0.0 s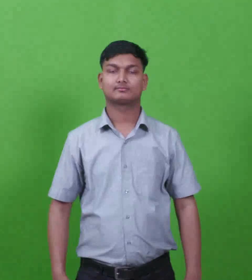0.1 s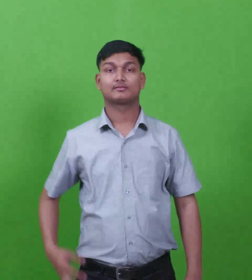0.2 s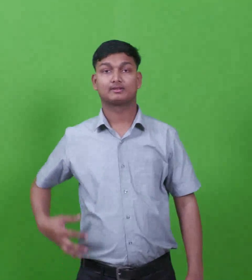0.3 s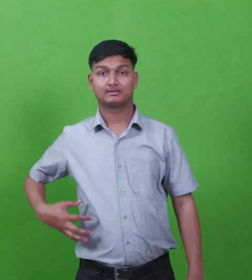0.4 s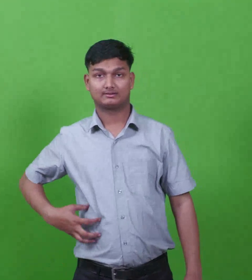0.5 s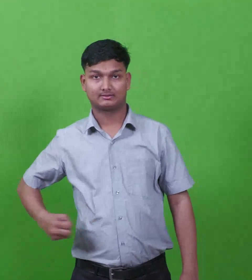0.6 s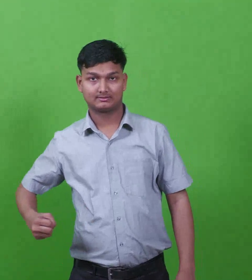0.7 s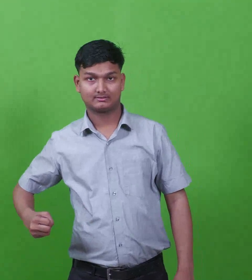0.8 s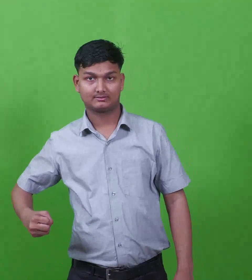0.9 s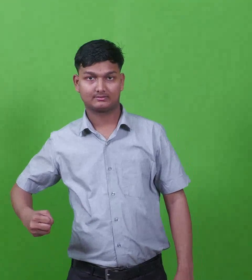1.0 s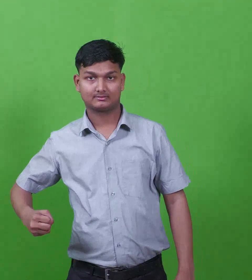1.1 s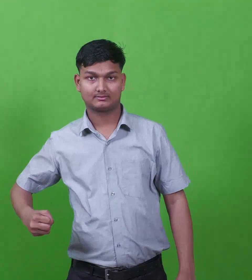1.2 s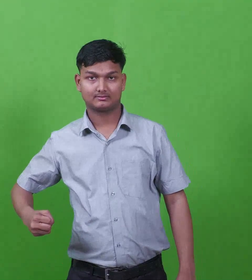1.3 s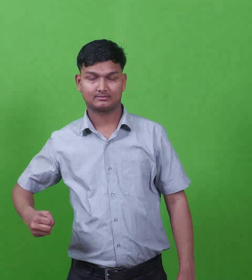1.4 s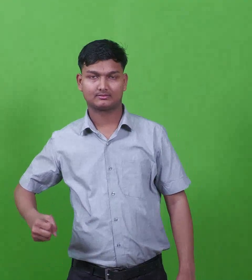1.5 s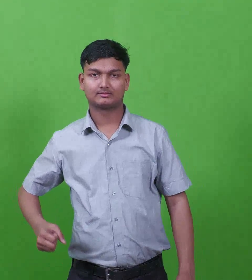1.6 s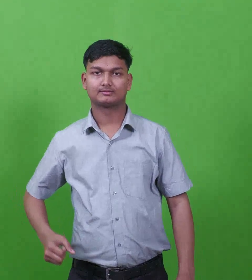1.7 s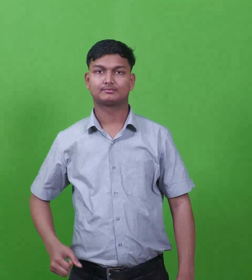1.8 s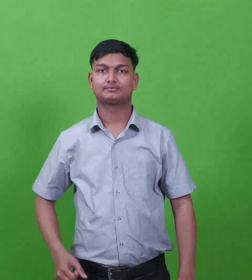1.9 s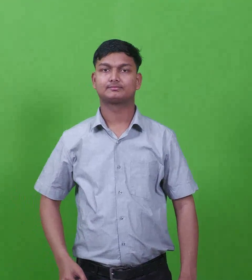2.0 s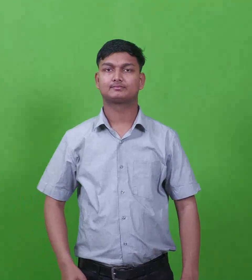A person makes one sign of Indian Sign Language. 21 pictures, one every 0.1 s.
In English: eve
